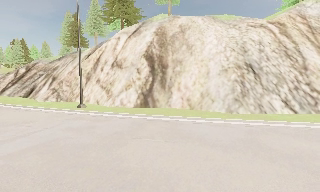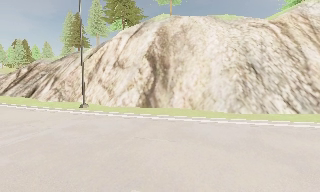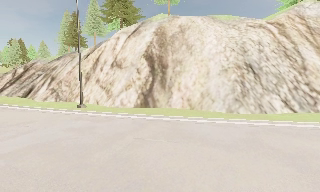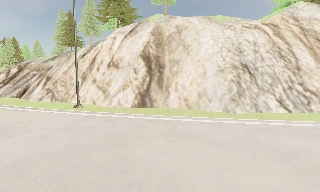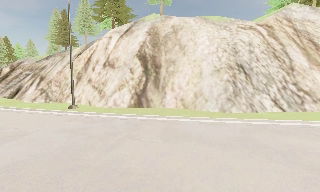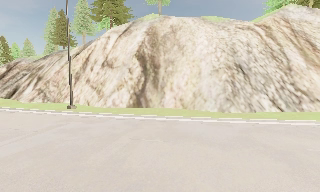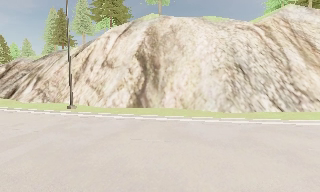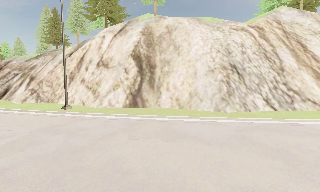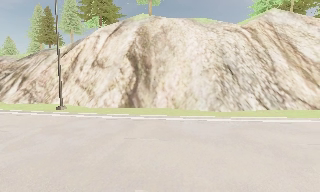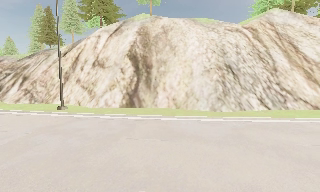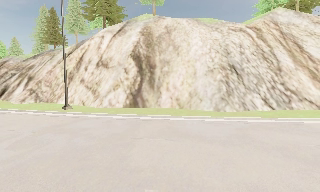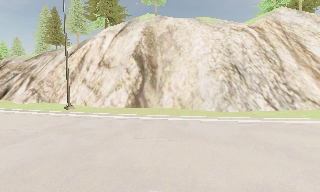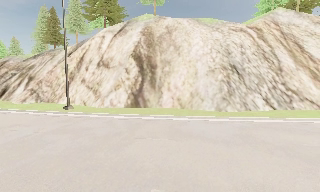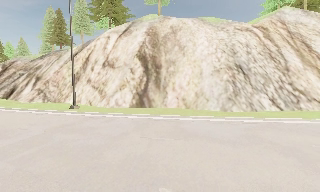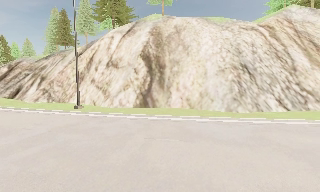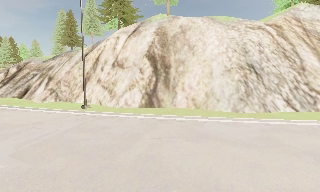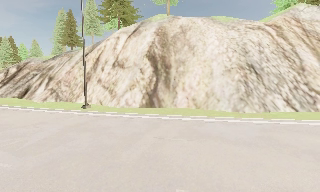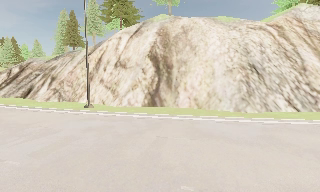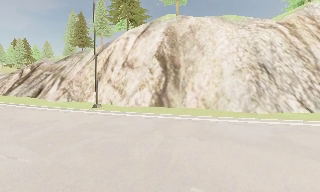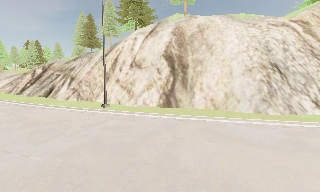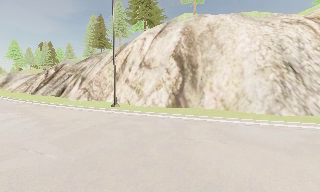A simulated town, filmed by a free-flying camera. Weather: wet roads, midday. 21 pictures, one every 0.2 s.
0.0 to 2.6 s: The camera travels to its left, about 1 m.
2.6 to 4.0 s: The camera swings to its left by about 10 degrees, and the scene slides to the right. It travels to its left, about 0.5 m, so close, fixed things drift to the right.
The film runs backward here.
